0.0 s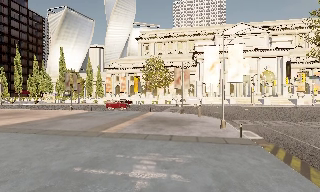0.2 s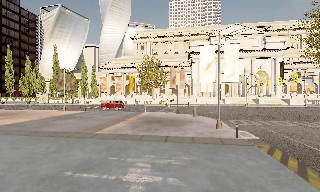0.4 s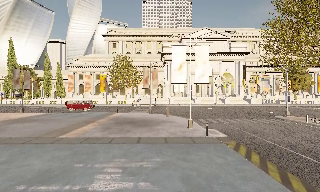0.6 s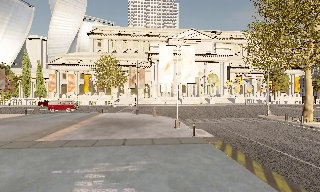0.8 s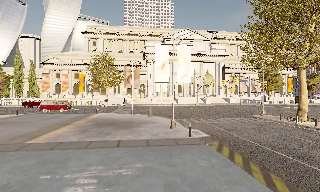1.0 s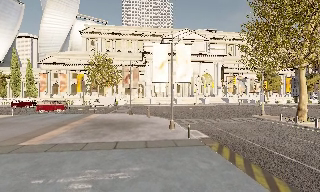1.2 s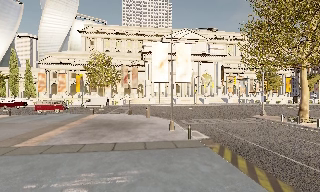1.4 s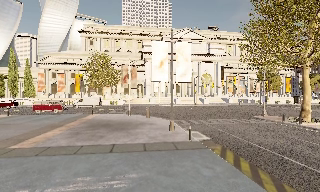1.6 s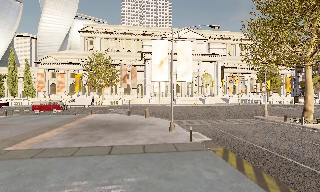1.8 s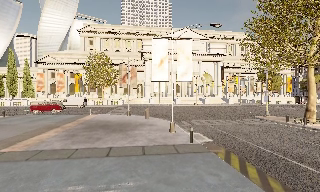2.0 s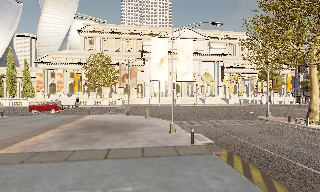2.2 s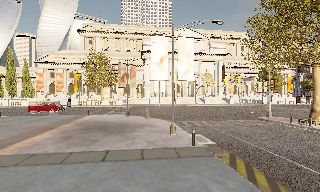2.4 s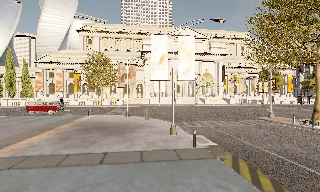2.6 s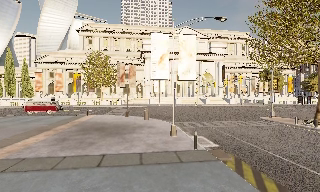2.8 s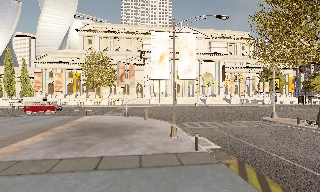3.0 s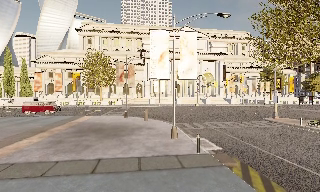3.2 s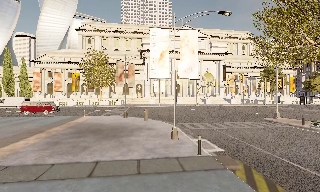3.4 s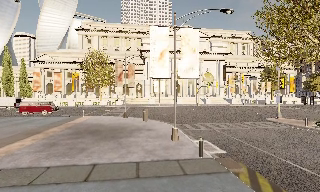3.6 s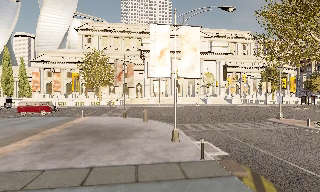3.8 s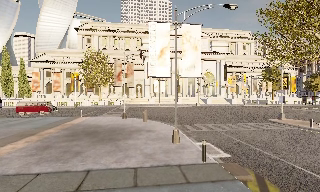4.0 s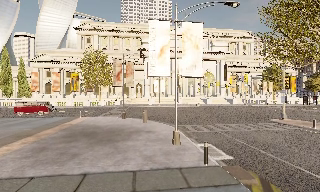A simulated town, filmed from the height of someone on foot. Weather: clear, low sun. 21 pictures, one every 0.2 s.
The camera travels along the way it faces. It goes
forward.
0.0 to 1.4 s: The scene slides to the left, as the camera pans about 20 degrees to its right. It travels forward, about 1.5 m, so what stands in front looms larger.
1.4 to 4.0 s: The camera travels forward, about 3 m, so what stands in front looms larger.
The film runs forward here.
